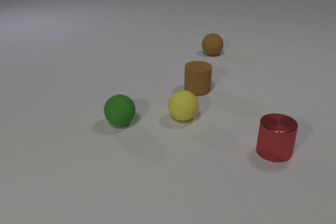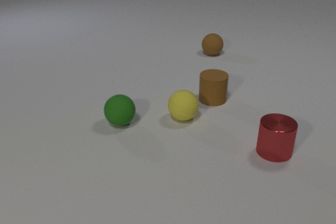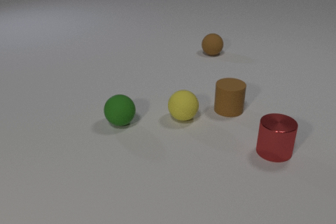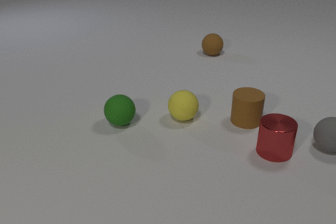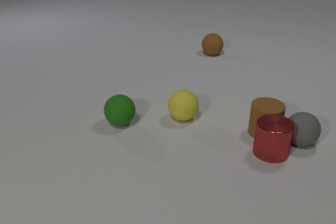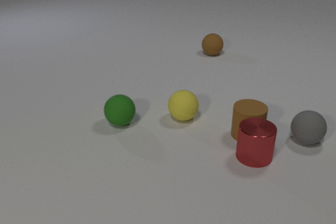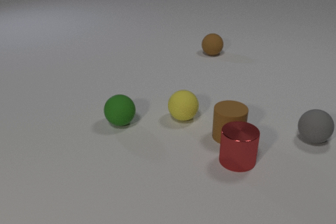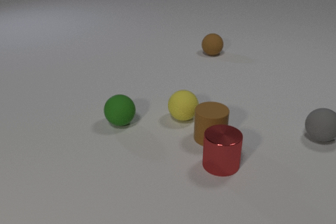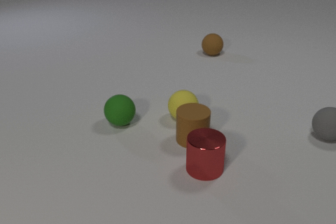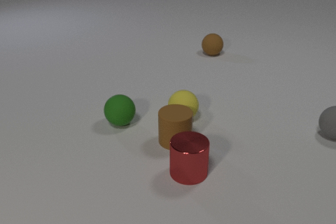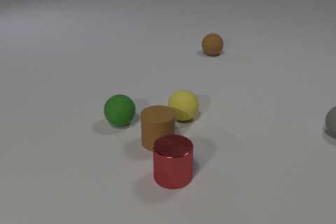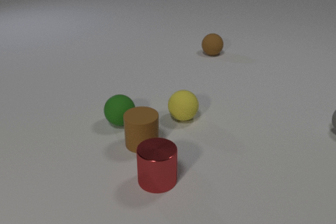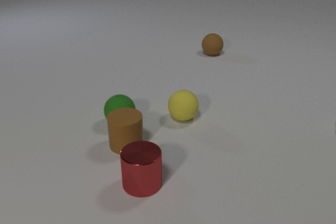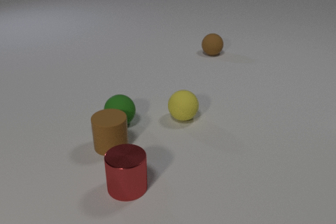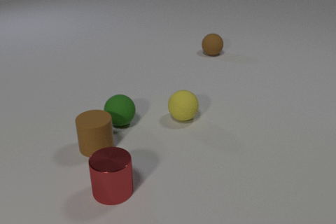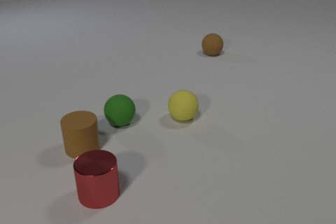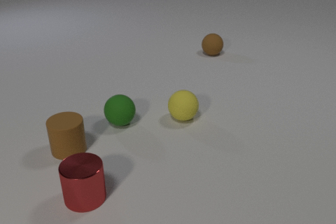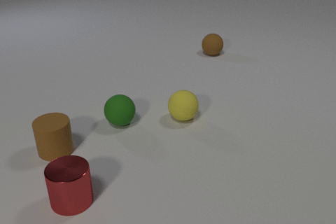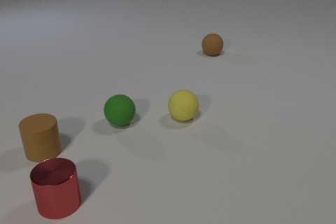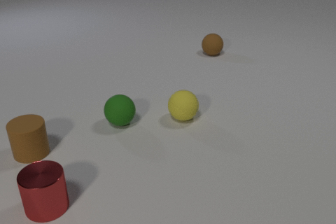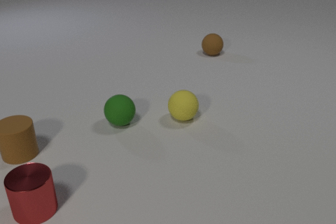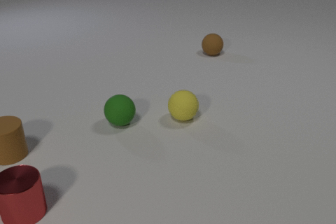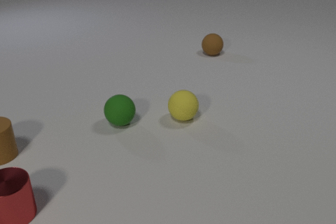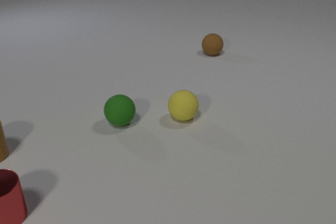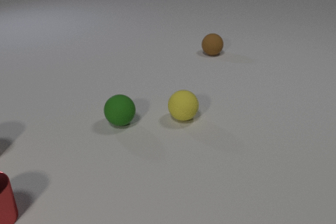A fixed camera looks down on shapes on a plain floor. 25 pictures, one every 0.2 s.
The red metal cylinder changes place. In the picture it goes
to the left.
0.0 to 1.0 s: The gray rubber sphere comes in at the right edge, rolls to the left. The brown rubber cylinder slides toward the camera and to the right. The red metal cylinder slides to the left and toward the camera. The gray rubber sphere and the red metal cylinder collide. The brown rubber cylinder and the red metal cylinder collide. The gray rubber sphere and the brown rubber cylinder collide.
1.0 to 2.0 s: The gray rubber sphere rolls to the right and away from the camera. The brown rubber cylinder slides to the left. The red metal cylinder slides to the left and toward the camera.
2.0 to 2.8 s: The gray rubber sphere rolls to the right and away from the camera, leaves at the right edge. The brown rubber cylinder slides to the left. The red metal cylinder slides to the left.
2.8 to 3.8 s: The brown rubber cylinder slides to the left. The red metal cylinder slides to the left.
3.8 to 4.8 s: The brown rubber cylinder slides to the left. The red metal cylinder slides to the left.
What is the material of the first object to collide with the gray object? metal.
How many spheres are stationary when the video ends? 3.
How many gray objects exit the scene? 1.
